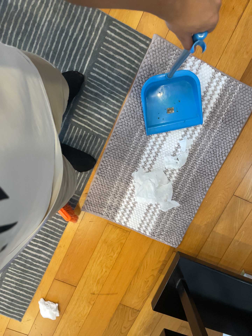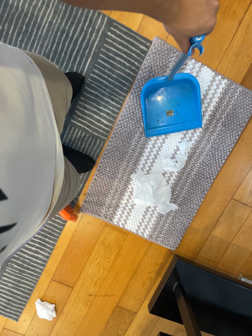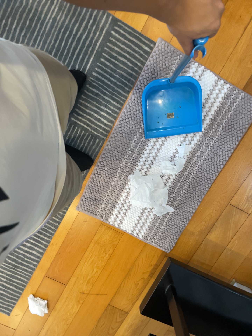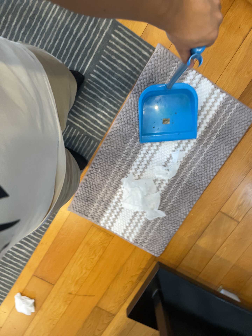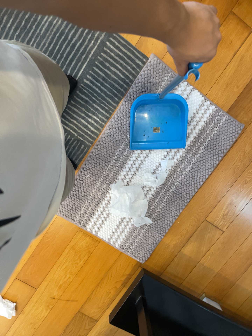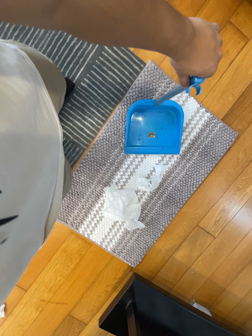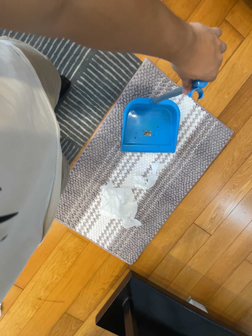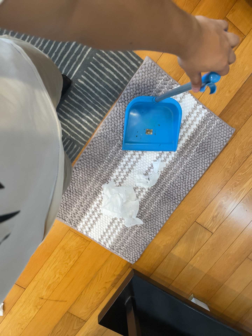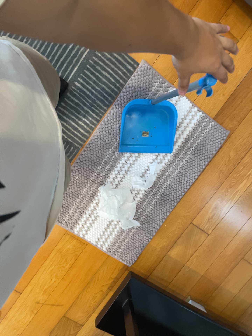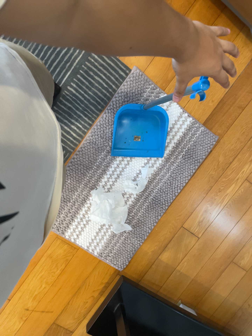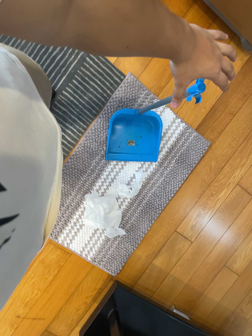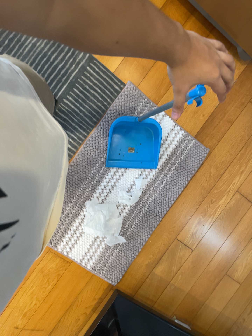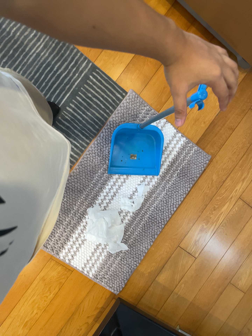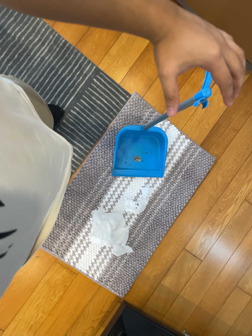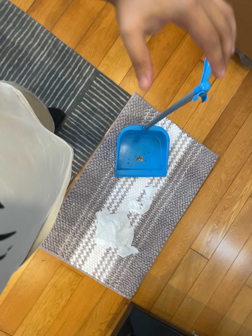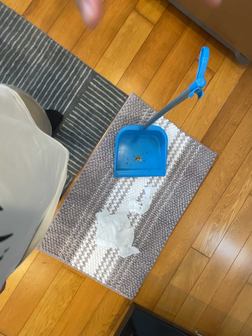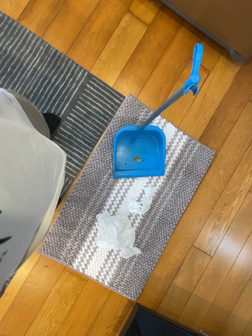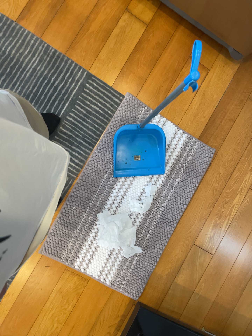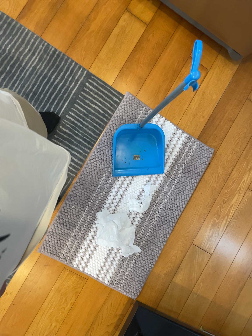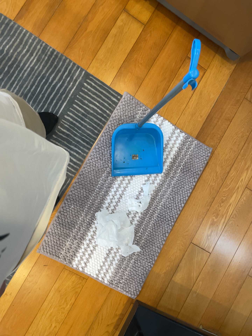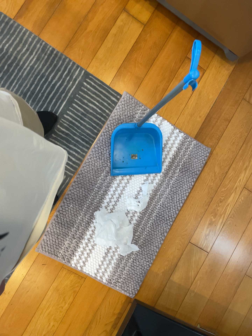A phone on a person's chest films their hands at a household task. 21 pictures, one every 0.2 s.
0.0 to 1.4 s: The camera rolls about its line of sight by about 10 degrees, and the scene rotates clockwise.
1.4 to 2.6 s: The camera travels toward the bottom of its view and to its left, about 10 cm. Its aim tips toward the top of its view by about 10 degrees.
2.6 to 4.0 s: The camera shifts only a little, or ends up much as it began.
The film runs backward here.
